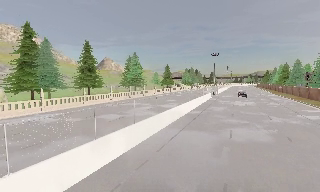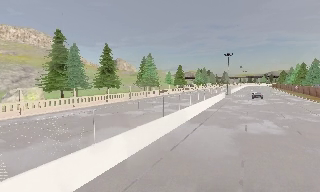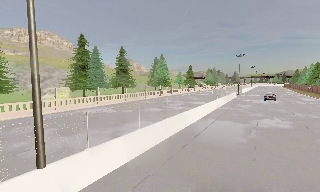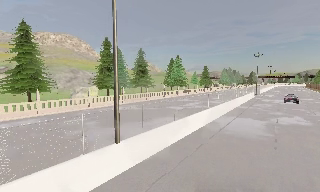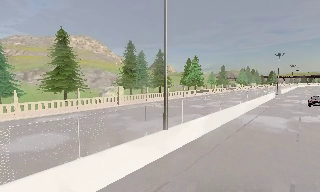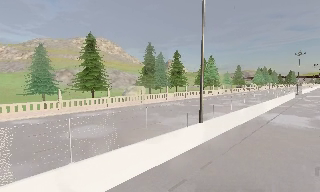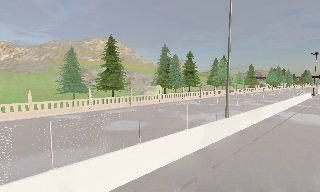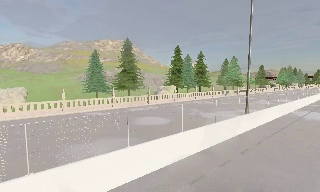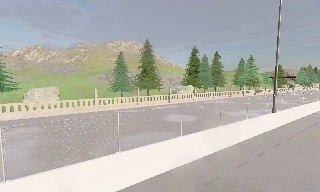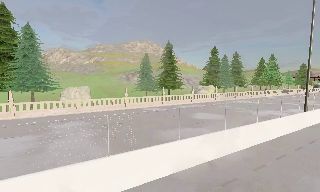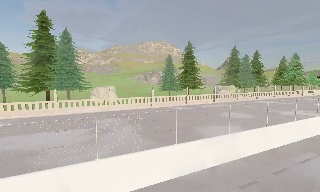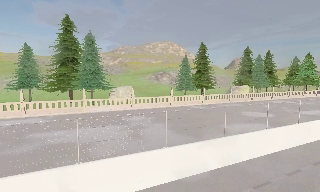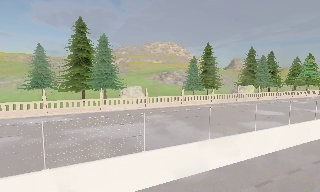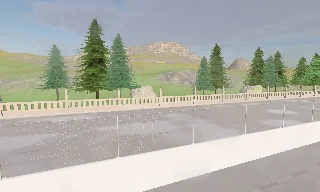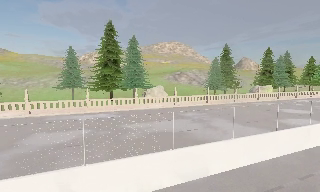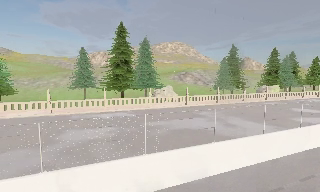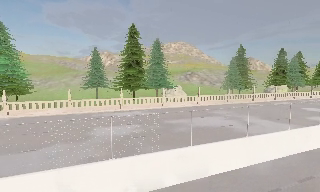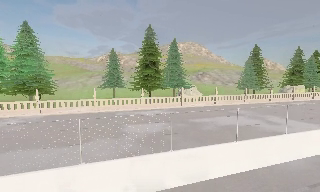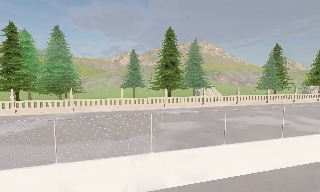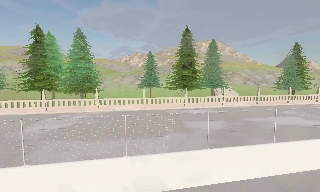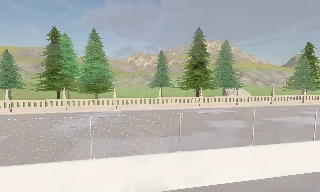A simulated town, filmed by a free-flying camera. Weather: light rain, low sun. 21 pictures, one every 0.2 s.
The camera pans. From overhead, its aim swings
counterclockwise.
The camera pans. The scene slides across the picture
to the right.
0.0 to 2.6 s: The camera swings to its left by about 40 degrees, and the scene slides to the right. It travels to its left and backward, about 30 m, so close, fixed things drift to the right.
2.6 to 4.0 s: The scene slides to the right, as the camera pans about 15 degrees to its left. It travels to its left, about 13 m, so close, fixed things drift to the right.
The film runs backward here.
